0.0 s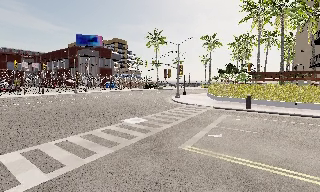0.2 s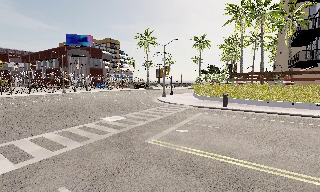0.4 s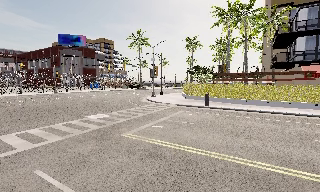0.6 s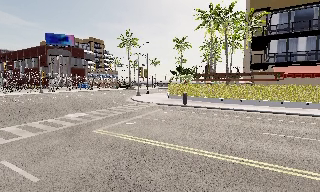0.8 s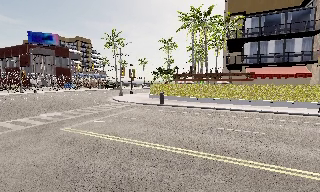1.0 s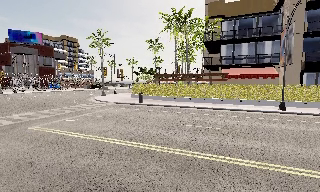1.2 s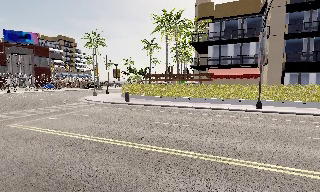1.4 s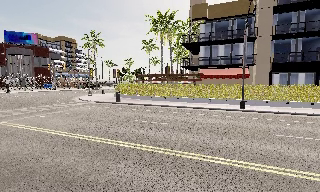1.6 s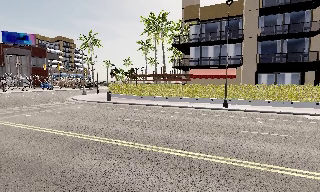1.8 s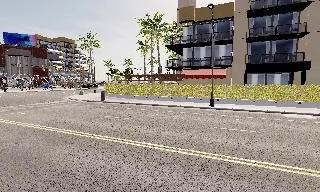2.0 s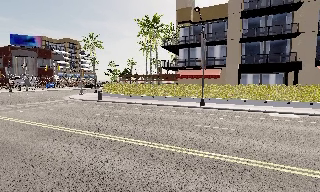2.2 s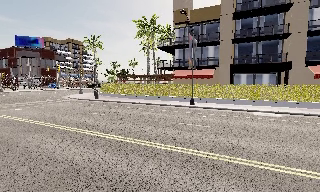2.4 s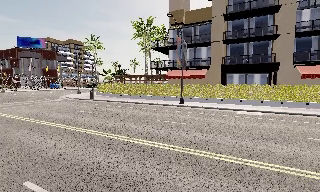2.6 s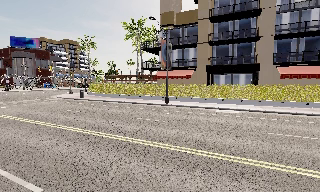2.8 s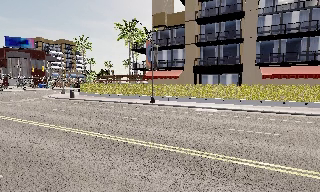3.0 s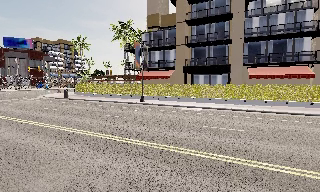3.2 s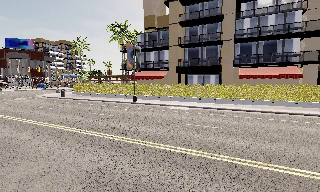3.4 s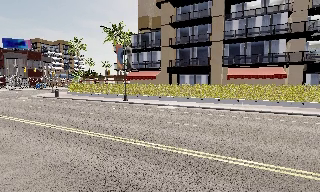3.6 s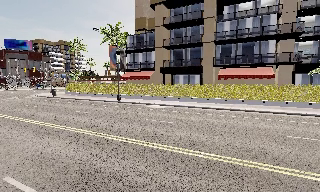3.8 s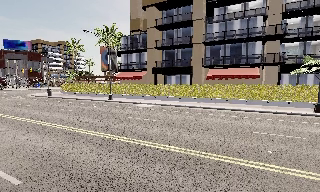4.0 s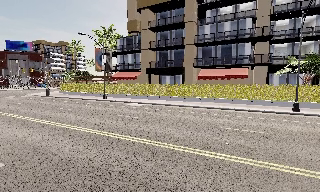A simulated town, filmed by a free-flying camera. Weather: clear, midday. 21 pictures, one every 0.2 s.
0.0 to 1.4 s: The camera swings to its right by about 15 degrees, and the scene slides to the left. It travels to its right and backward, about 10 m, so close, fixed things drift to the left.
1.4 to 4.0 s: The camera travels to its right and backward, about 18 m, so close, fixed things drift to the left.
The film runs forward here.
